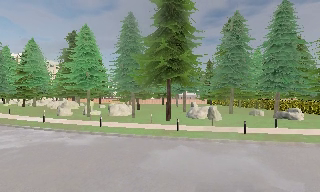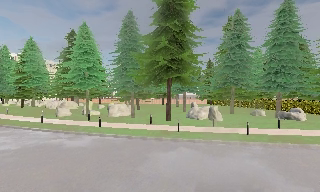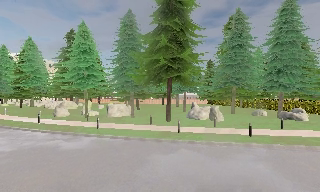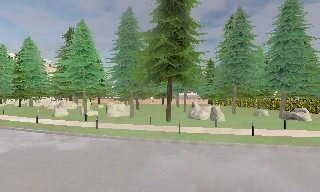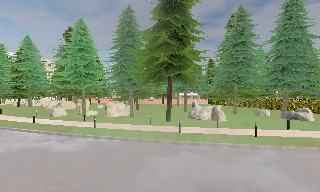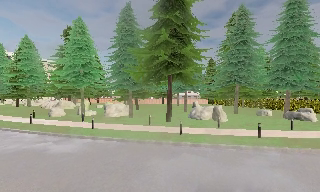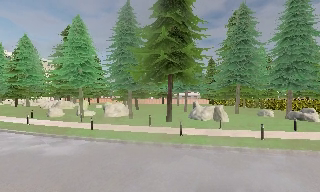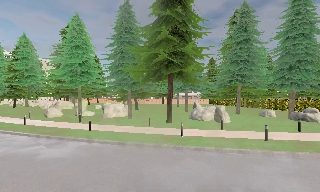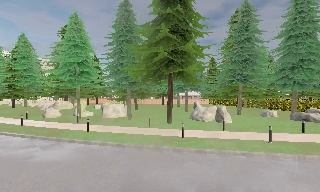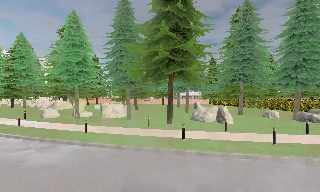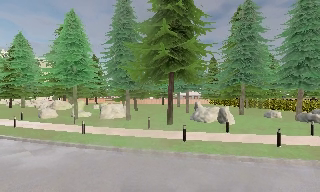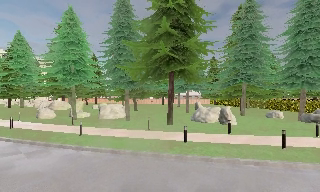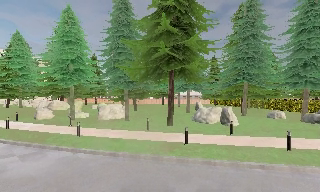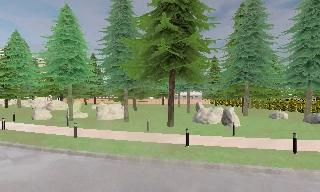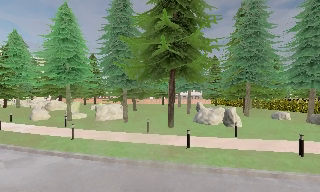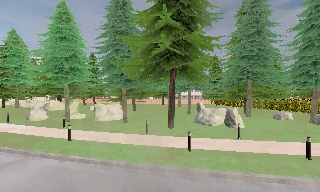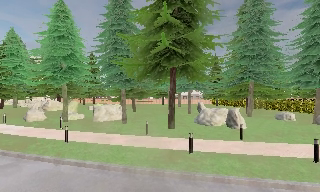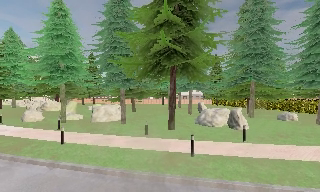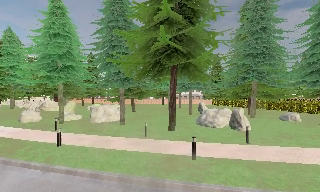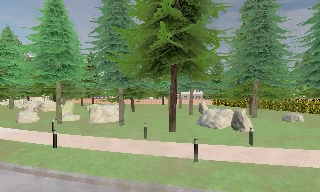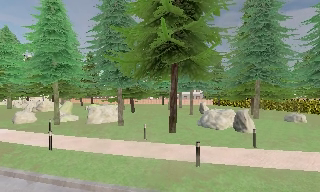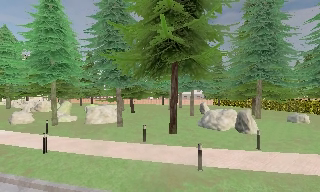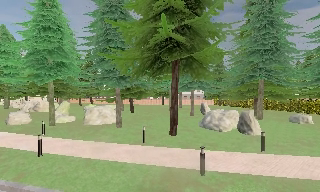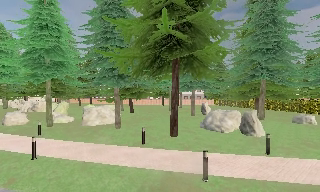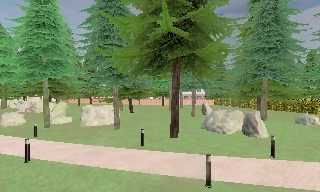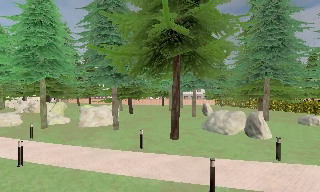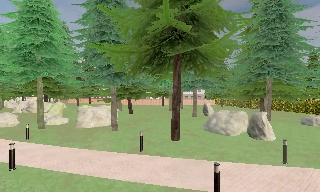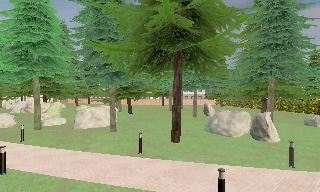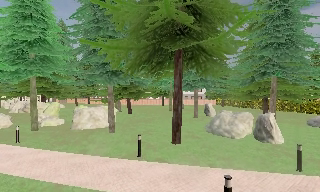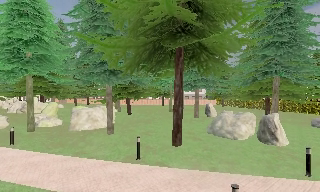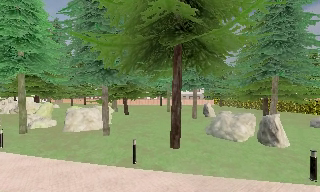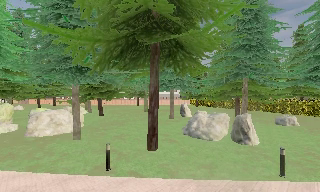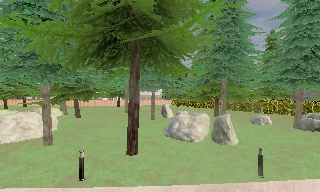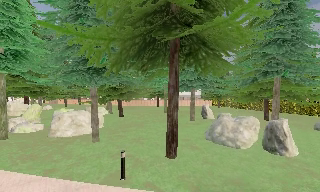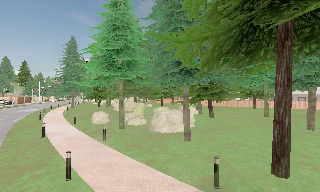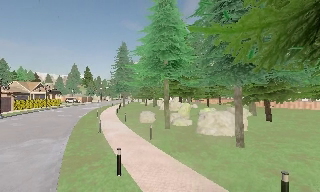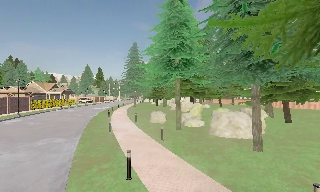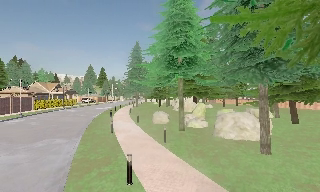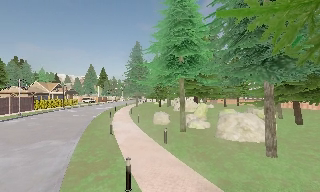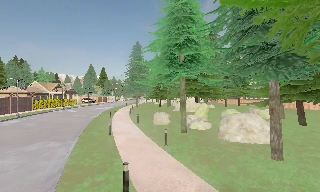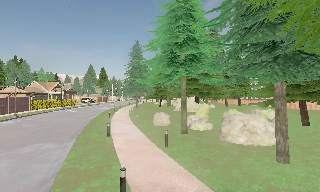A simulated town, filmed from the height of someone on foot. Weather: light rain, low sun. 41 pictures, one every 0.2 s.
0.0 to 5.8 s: The camera travels forward, about 9 m, so what stands in front looms larger.
5.8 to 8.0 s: The camera pans to its left, which is counterclockwise from overhead, by about 50 degrees. It travels forward, about 3.5 m.
The film runs forward here.
